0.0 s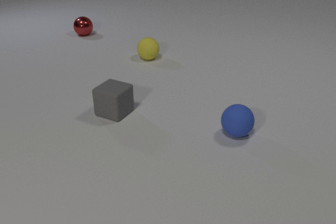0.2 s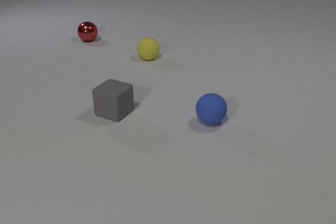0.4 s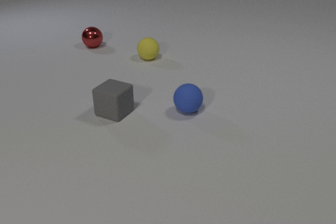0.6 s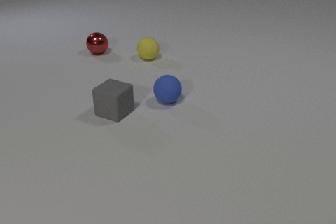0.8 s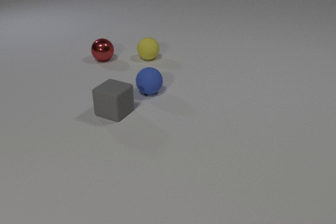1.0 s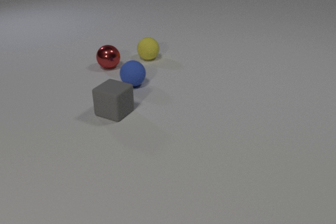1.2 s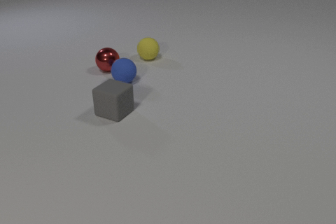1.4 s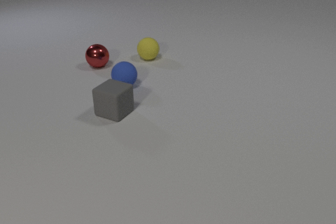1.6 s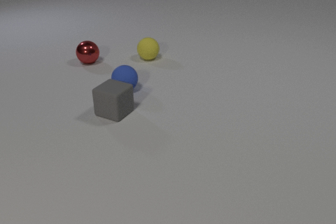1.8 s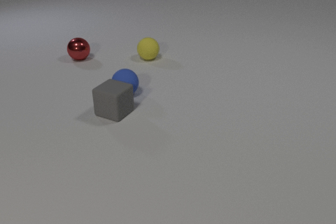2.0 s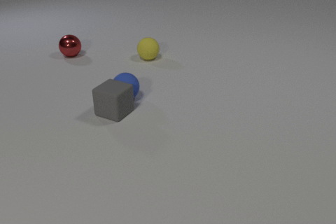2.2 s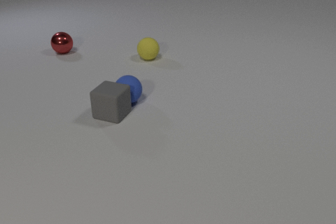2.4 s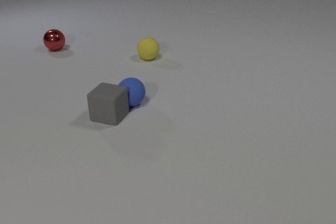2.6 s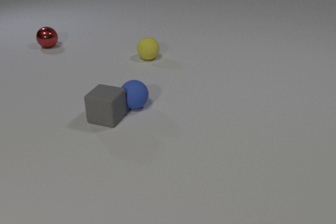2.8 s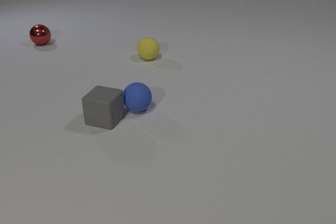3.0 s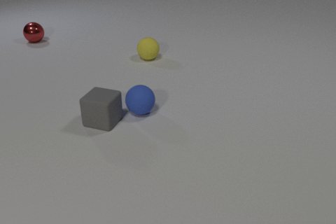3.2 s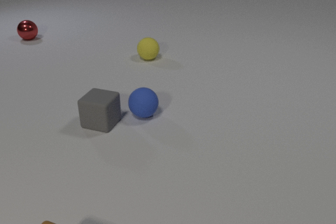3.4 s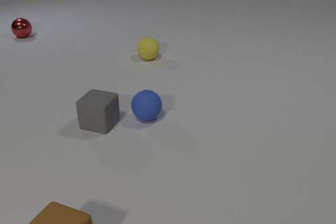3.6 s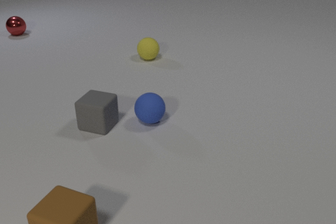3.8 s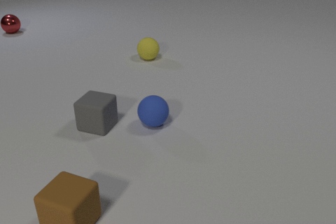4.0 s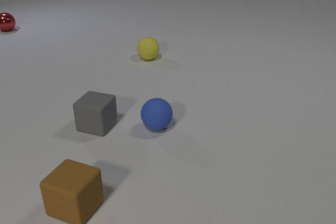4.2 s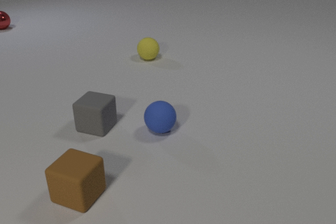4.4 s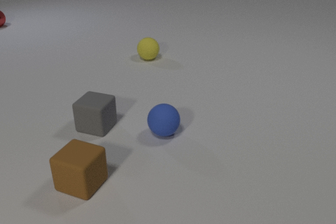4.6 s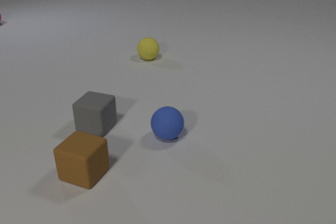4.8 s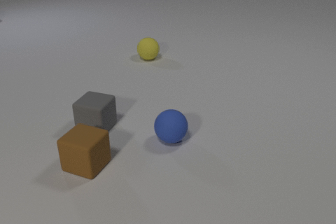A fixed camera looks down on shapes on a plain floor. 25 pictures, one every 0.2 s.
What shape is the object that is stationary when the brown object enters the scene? sphere.
What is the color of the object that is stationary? yellow.
Are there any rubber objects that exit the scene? no.
0.0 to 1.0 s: The red metal sphere rolls toward the camera. The blue rubber sphere rolls to the left and away from the camera.
1.0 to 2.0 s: The red metal sphere rolls away from the camera and to the left. The blue rubber sphere rolls toward the camera. The red metal sphere and the blue rubber sphere collide. The blue rubber sphere and the gray rubber cube collide.
2.0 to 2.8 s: The red metal sphere rolls away from the camera and to the left. The blue rubber sphere rolls toward the camera and to the right. The gray rubber cube slides toward the camera and to the left.
2.8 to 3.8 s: The red metal sphere rolls away from the camera and to the left. The blue rubber sphere rolls toward the camera and to the right. The gray rubber cube slides toward the camera and to the left. The brown rubber cube comes in at the bottom edge, slides away from the camera.
3.8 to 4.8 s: The red metal sphere rolls away from the camera and to the left, leaves at the left edge. The blue rubber sphere rolls toward the camera and to the right. The brown rubber cube slides away from the camera.
